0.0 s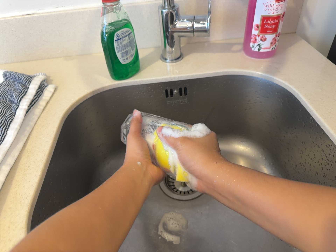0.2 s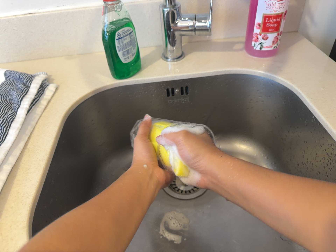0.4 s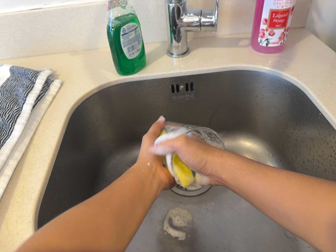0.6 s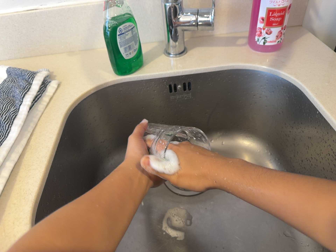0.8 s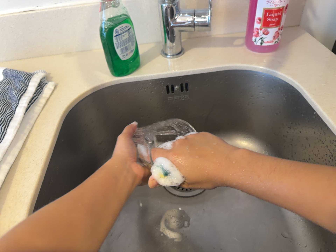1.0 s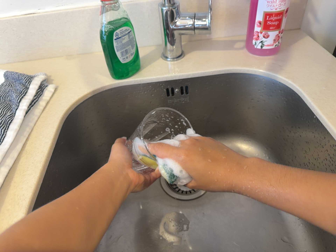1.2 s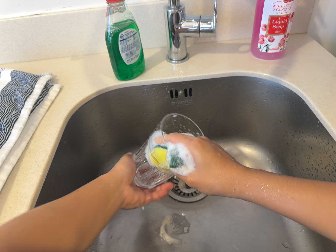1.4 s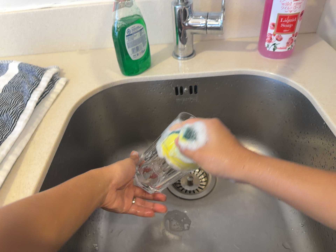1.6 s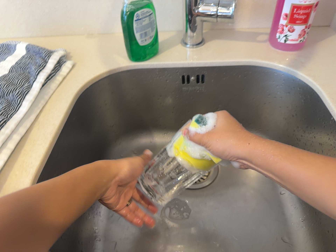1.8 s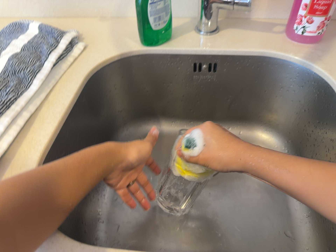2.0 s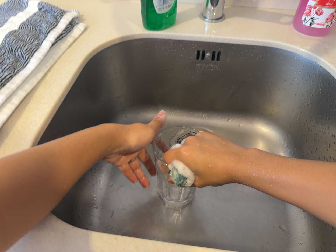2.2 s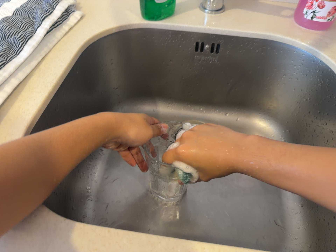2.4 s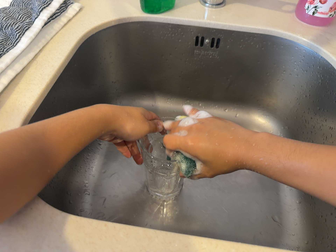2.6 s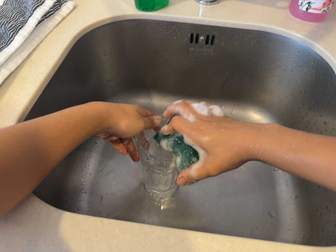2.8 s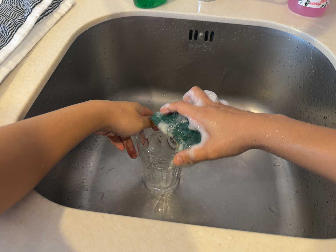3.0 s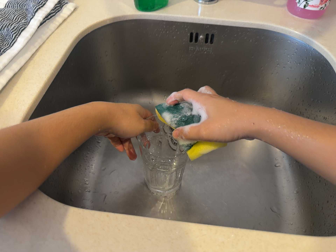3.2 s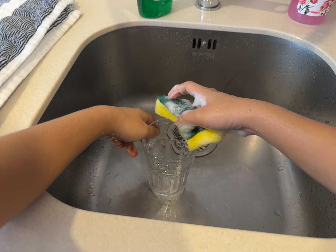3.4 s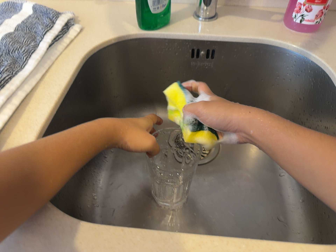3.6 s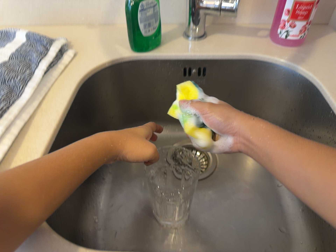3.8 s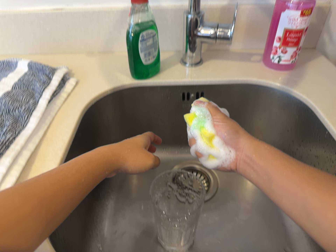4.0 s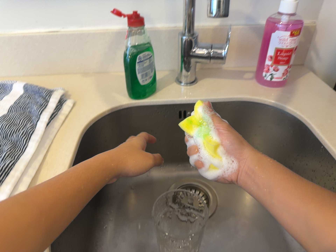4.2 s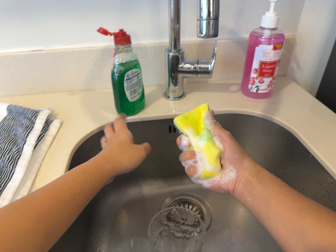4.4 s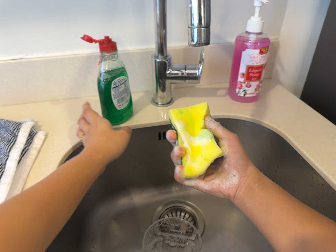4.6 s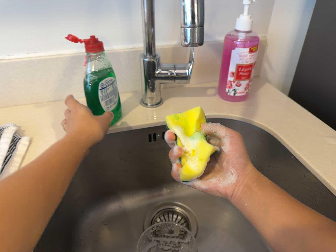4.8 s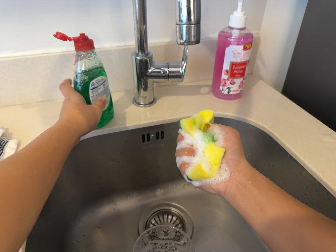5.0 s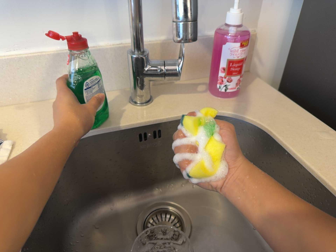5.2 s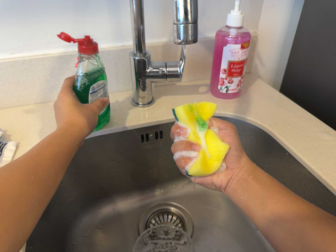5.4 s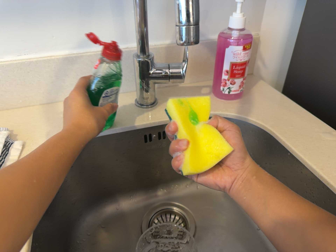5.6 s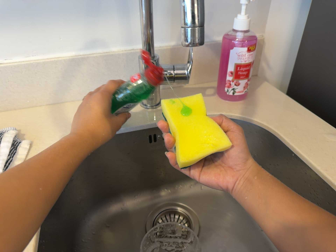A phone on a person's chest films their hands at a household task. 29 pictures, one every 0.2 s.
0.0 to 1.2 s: The camera shifts only a little, or ends up much as it began.
1.2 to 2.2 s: The camera rolls about its line of sight by about 10 degrees, and the scene rotates clockwise.
2.2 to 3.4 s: The camera shifts only a little, or ends up much as it began.
3.4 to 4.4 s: The camera pans to its right by about 15 degrees. It travels to its left, about 8 cm. Its aim tips toward the top of its view by about 15 degrees, and the scene shifts downward. It rolls about its line of sight by about 10 degrees, and the scene rotates counterclockwise.
4.4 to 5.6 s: The camera shifts only a little, or ends up much as it began.
The film runs backward here.
